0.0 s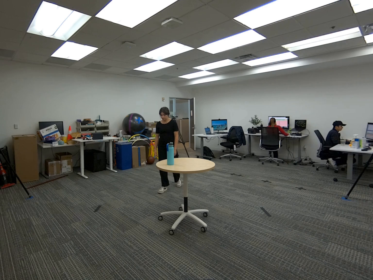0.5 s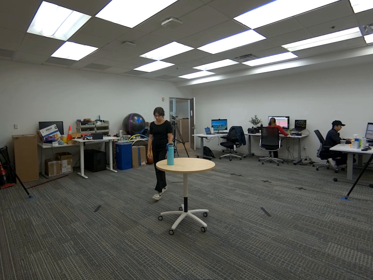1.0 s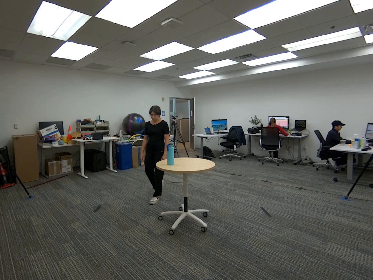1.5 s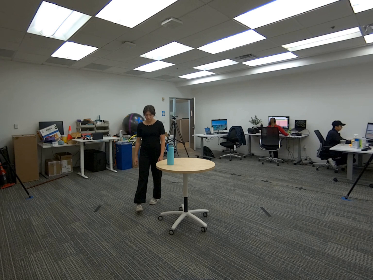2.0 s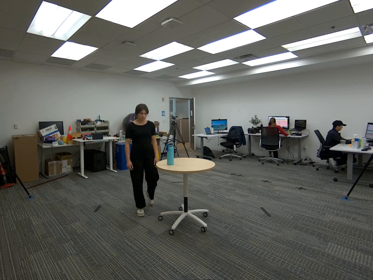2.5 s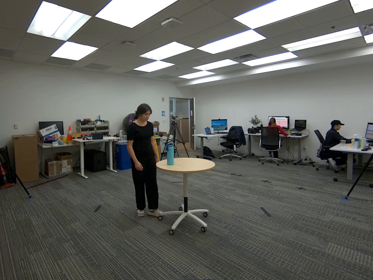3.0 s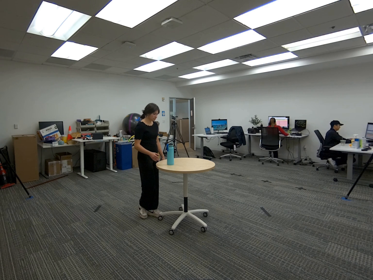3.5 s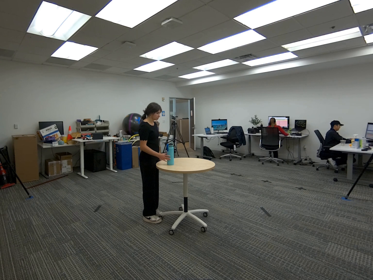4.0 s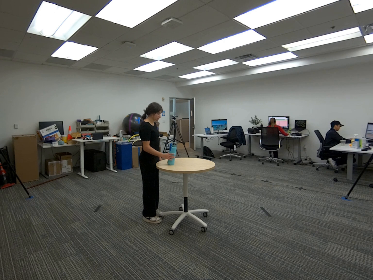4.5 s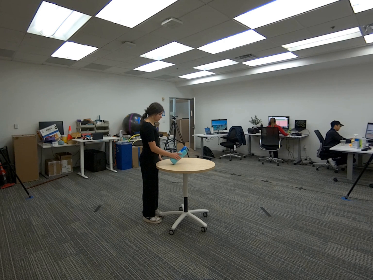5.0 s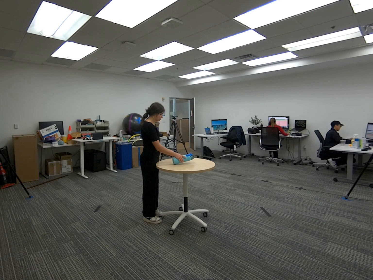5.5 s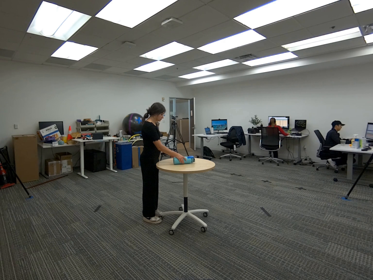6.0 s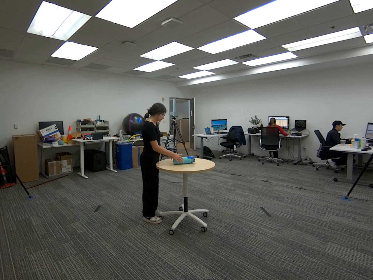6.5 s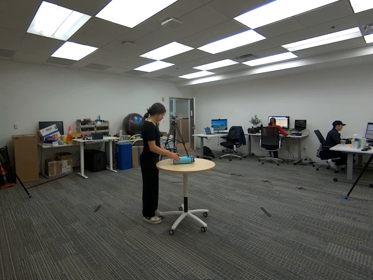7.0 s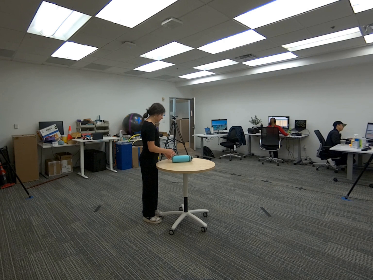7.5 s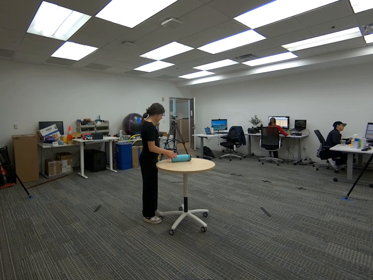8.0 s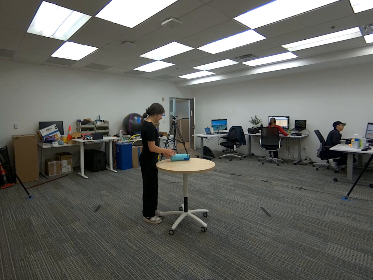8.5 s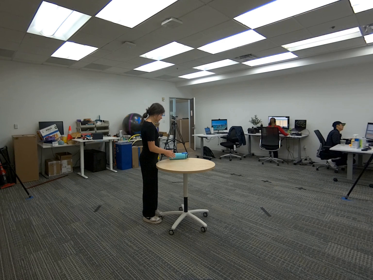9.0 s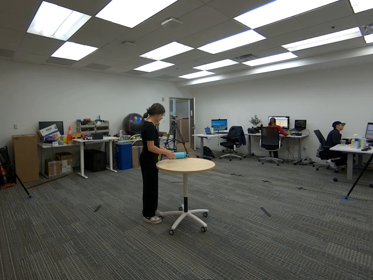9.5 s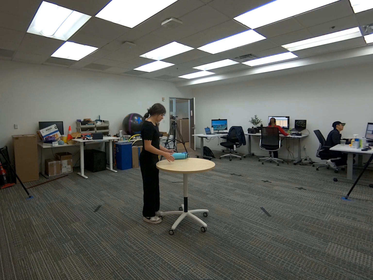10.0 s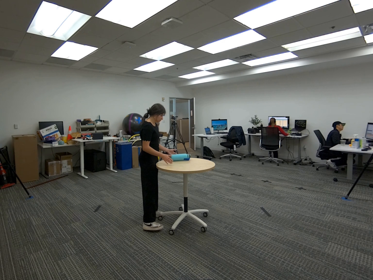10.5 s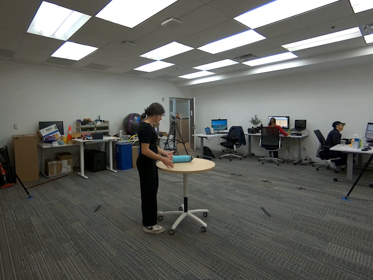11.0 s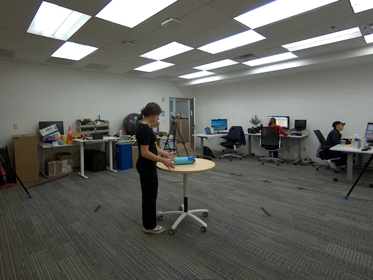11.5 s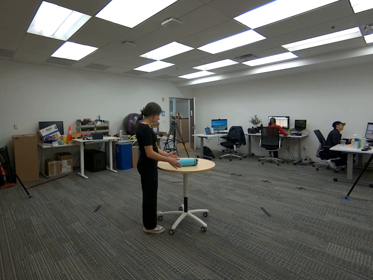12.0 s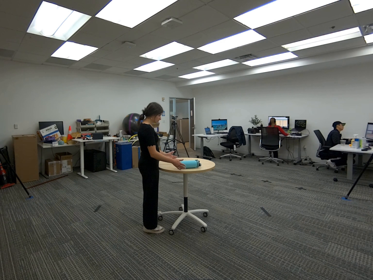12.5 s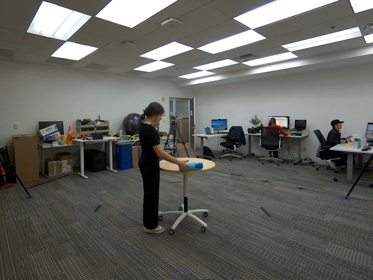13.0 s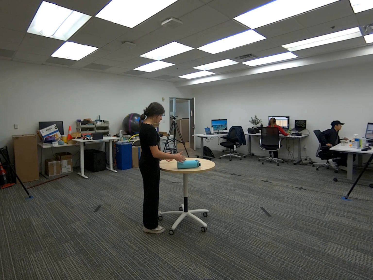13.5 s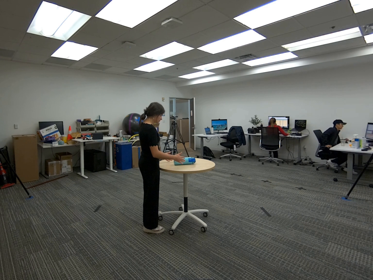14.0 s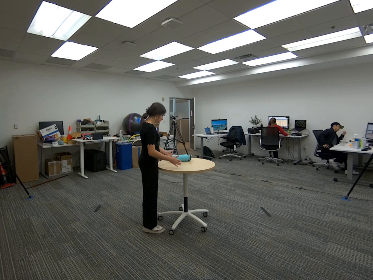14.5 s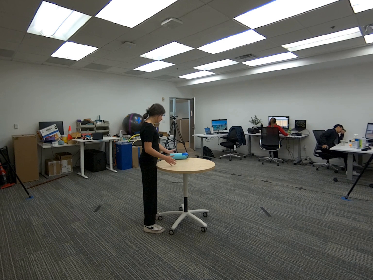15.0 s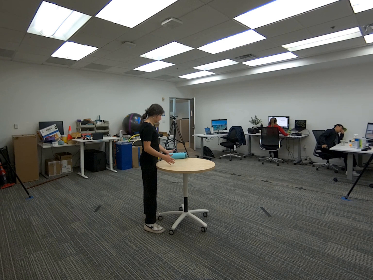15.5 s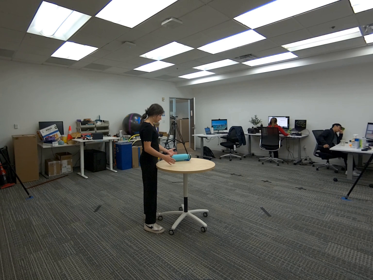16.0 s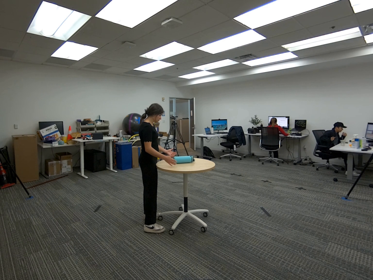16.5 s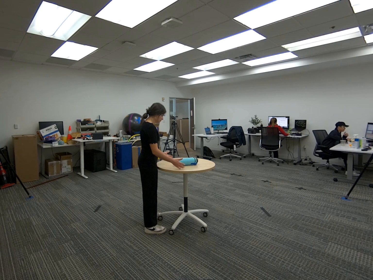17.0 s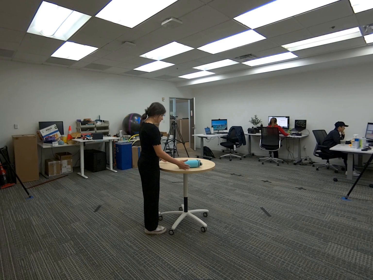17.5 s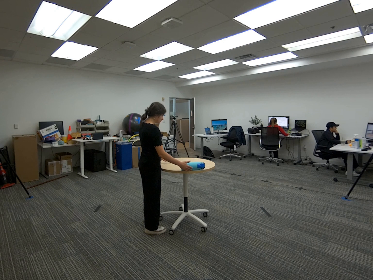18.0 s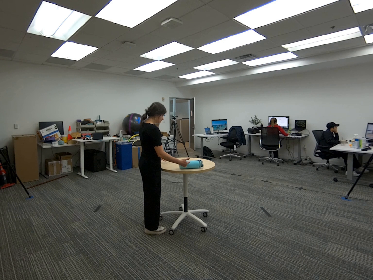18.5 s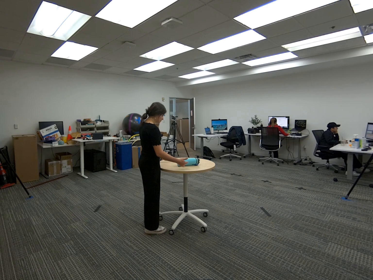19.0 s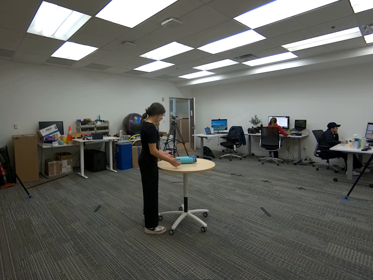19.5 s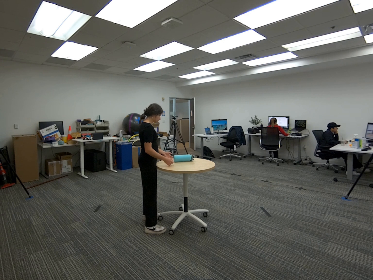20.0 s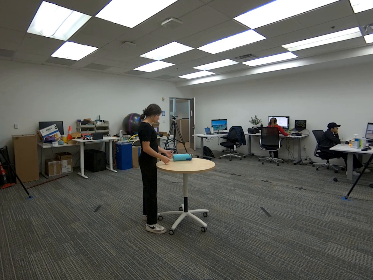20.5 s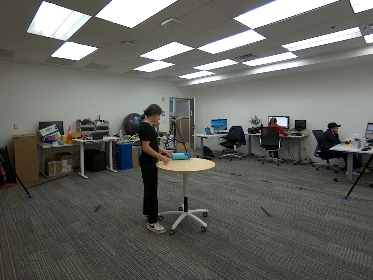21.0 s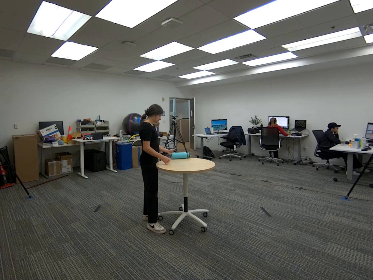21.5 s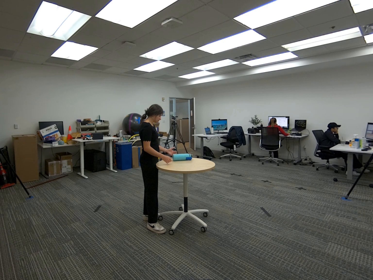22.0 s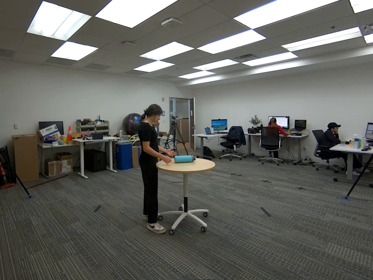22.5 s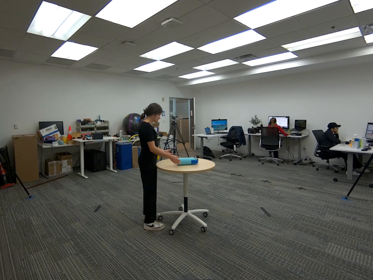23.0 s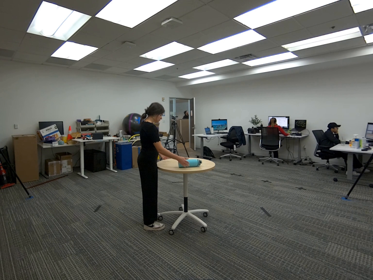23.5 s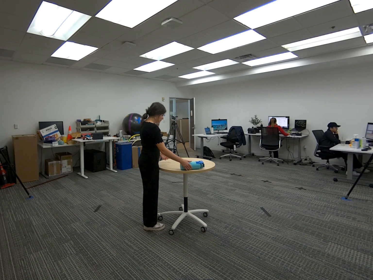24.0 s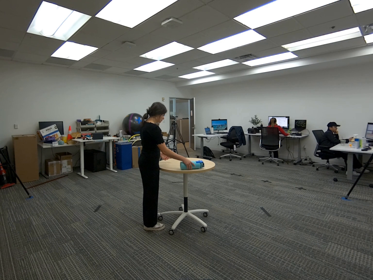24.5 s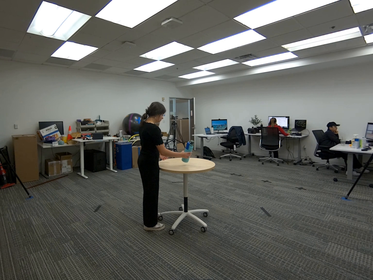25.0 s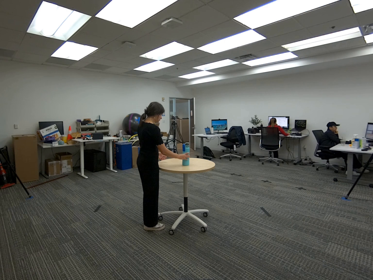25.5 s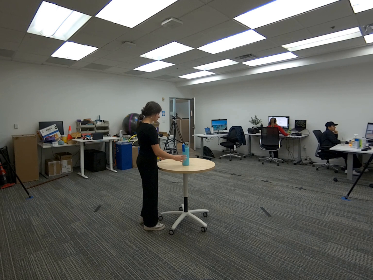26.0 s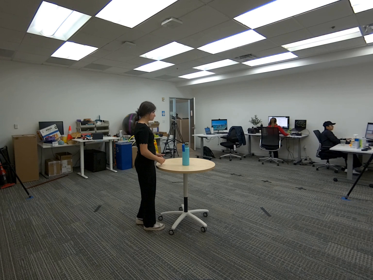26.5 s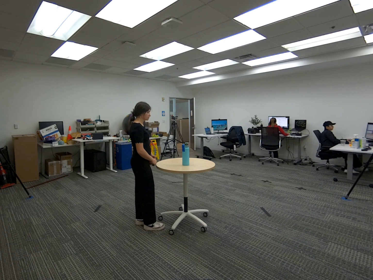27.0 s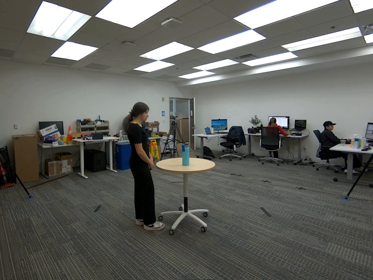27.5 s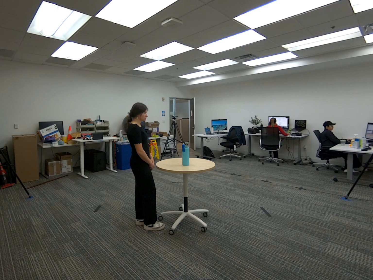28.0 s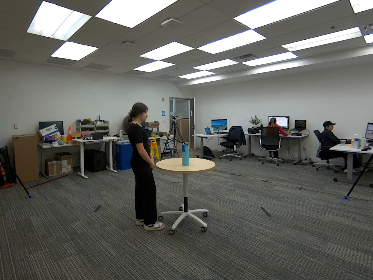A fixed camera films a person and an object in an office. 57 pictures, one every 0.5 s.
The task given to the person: Walk to the cyan water bottle on the round table. Pick it up with your right hand and place it on its side. Then use both hands to gently push it so it rolls across the table.
